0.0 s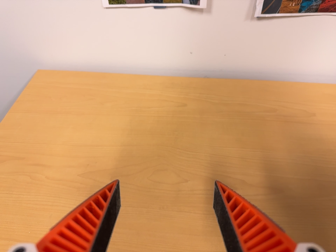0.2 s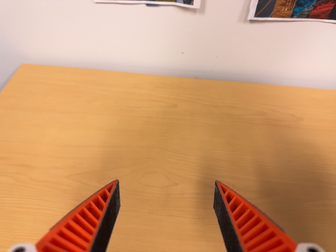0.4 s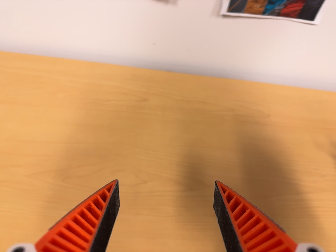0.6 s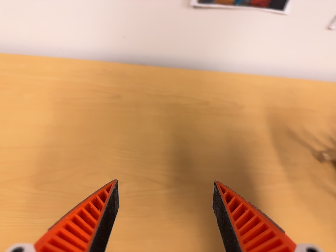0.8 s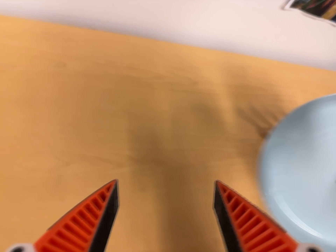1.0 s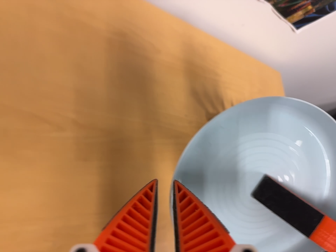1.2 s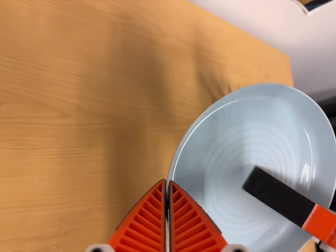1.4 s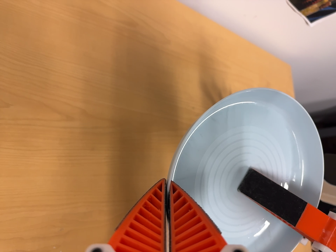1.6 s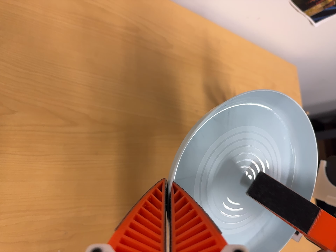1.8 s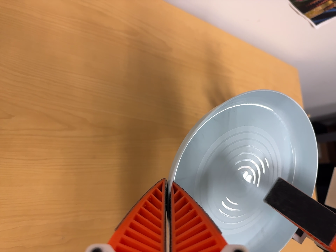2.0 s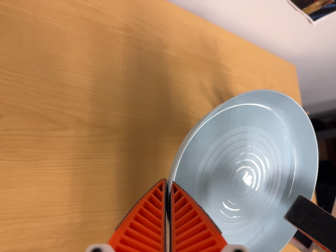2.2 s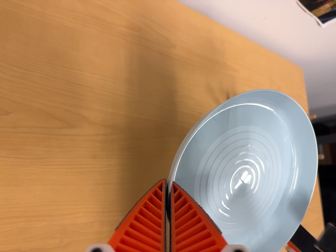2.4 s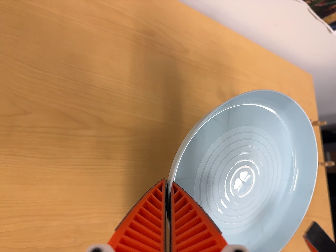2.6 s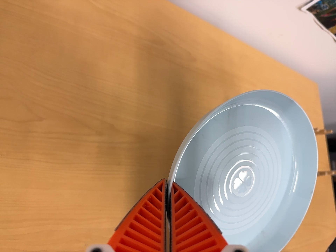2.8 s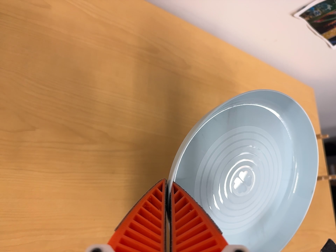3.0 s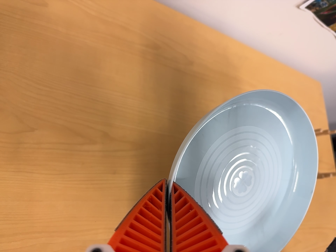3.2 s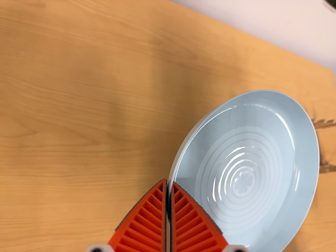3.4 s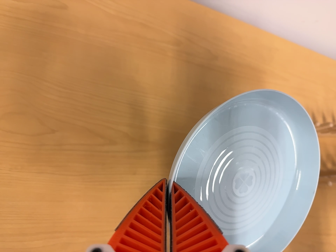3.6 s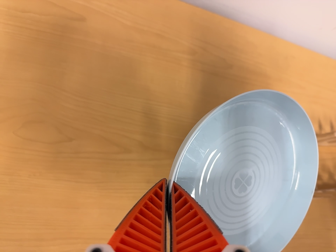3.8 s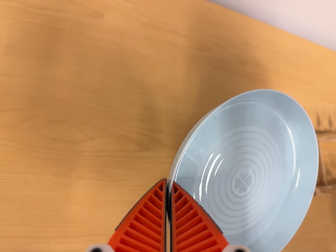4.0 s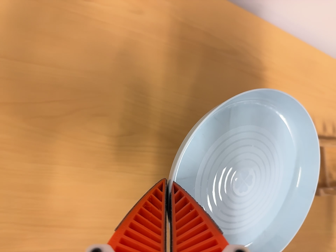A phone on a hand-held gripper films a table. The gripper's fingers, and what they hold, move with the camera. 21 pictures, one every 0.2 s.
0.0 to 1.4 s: The scene slides to the left, as the camera pans about 40 degrees to its right. It travels toward the top of its view and forward, about 12 cm. Its aim tips toward the bottom of its view by about 25 degrees. It rolls about its line of sight by about 15 degrees, and the scene rotates clockwise.
1.4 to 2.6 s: The camera shifts only a little, or ends up much as it began.
2.6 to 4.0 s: The camera travels to its left and toward the top of its view, about 9 cm, so close, fixed things drift to the right.
The film runs backward here.
